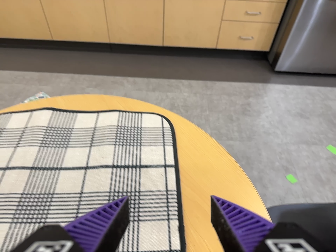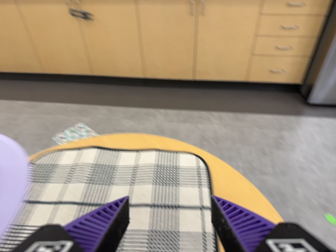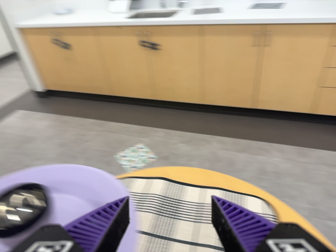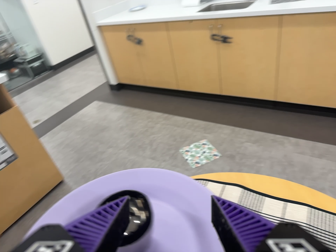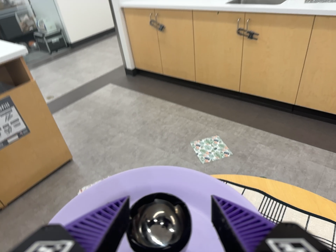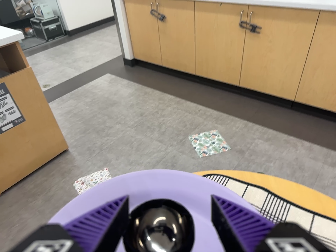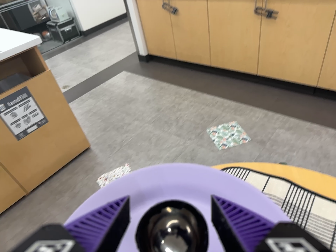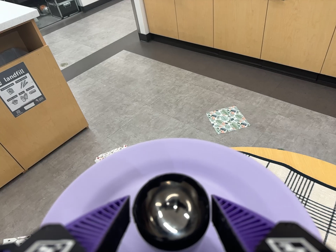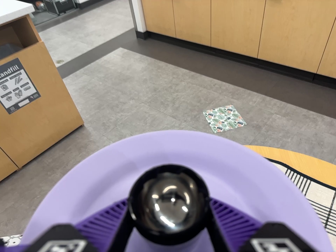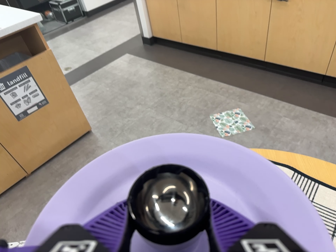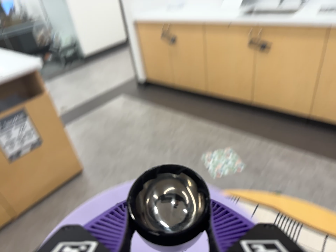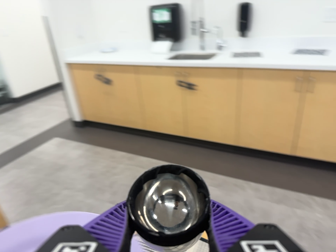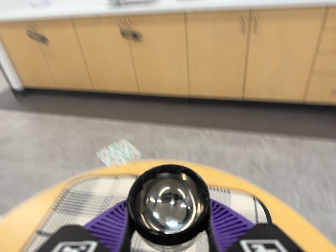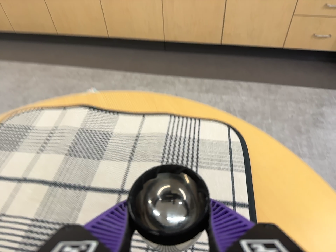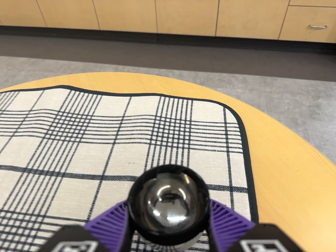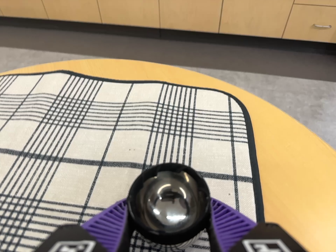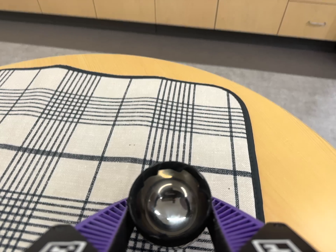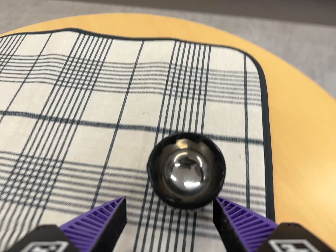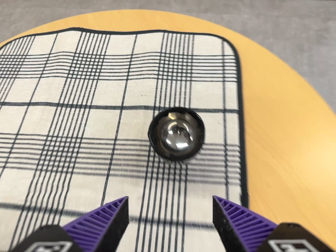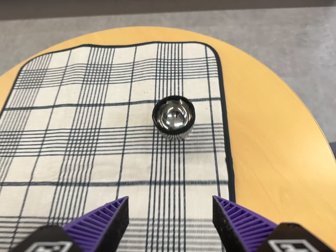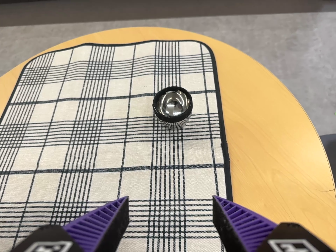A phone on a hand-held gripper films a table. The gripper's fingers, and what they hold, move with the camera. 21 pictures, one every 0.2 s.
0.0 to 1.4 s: The camera pans to its left by about 35 degrees. It travels to its left and toward the top of its view, about 22 cm, so close, fixed things drift to the right. It rolls about its line of sight by about 15 degrees, and the scene rotates clockwise.
1.4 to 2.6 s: The camera pans to its right by about 30 degrees. It travels to its right, toward the bottom of its view and forward, about 26 cm, so close, fixed things drift to the left. It rolls about its line of sight by about 10 degrees, and the scene rotates counterclockwise.
2.6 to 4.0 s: The camera travels backward and toward the bottom of its view, about 20 cm, so what stands in front gets smaller. Its aim tips toward the bottom of its view by about 10 degrees, and the scene shifts upward. It rolls about its line of sight by about 10 degrees, and the scene rotates counterclockwise.
The film runs forward here.
